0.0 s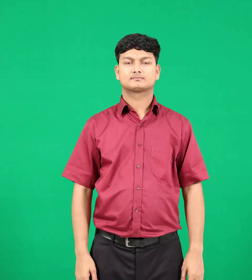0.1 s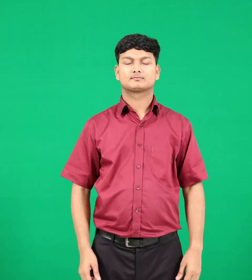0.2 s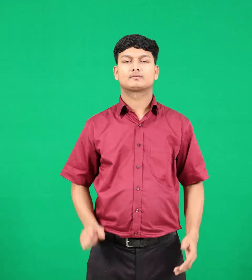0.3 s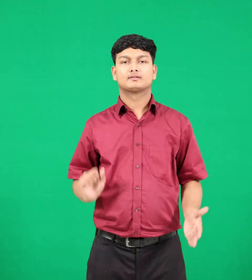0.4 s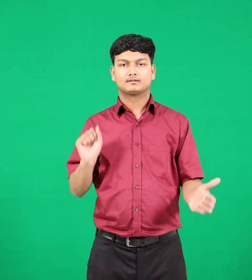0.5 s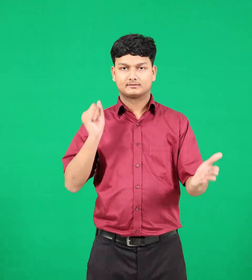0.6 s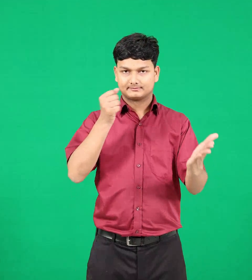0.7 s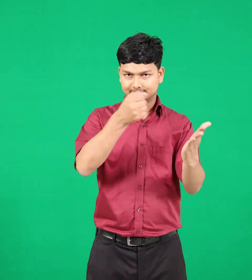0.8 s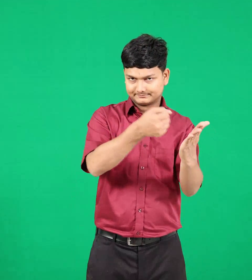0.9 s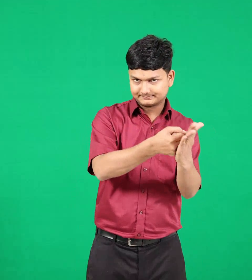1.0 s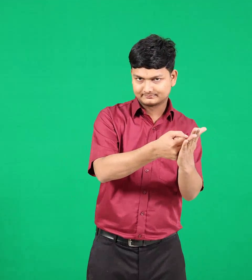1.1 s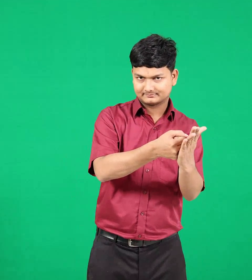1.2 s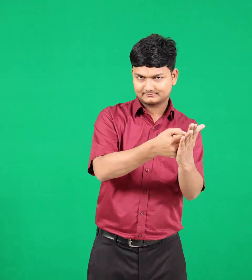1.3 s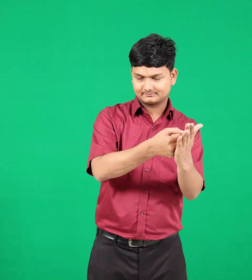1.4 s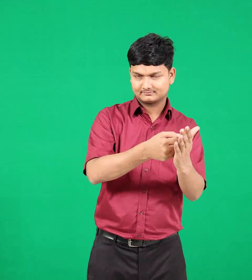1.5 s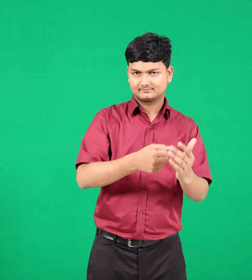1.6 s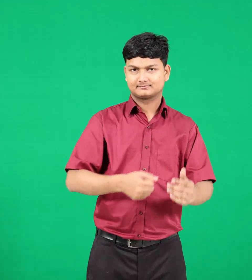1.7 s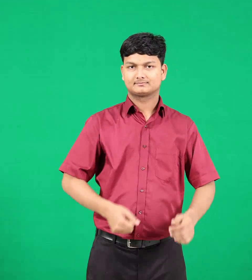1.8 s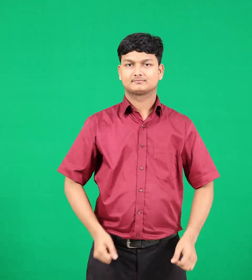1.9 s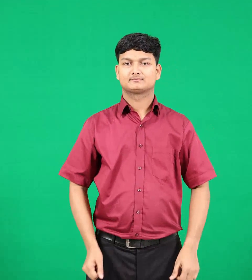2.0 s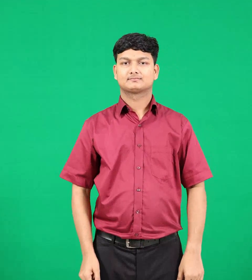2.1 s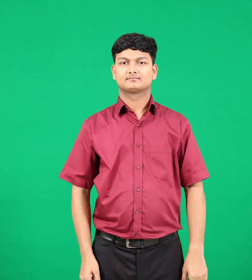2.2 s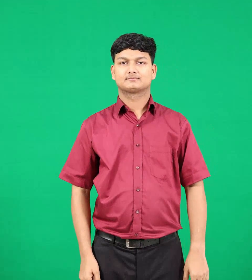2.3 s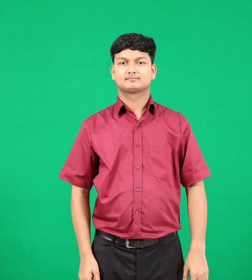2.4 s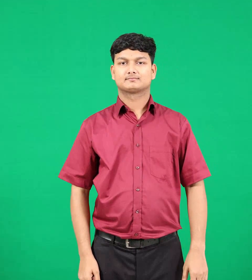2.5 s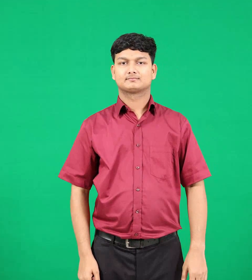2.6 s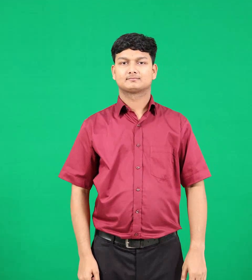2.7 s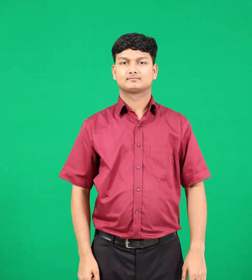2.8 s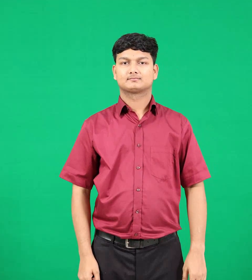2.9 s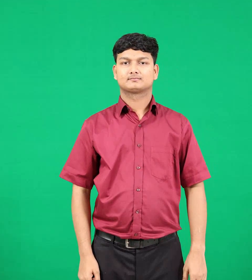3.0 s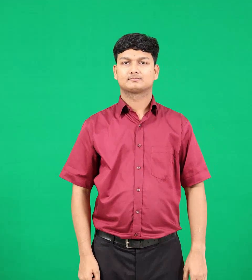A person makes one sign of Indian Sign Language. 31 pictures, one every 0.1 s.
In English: arrive
